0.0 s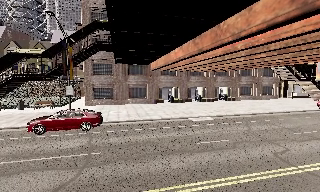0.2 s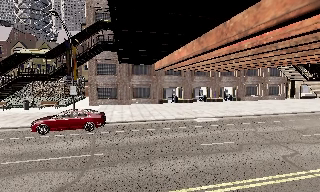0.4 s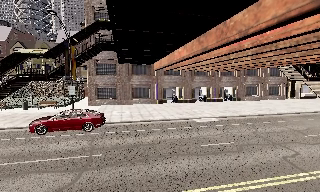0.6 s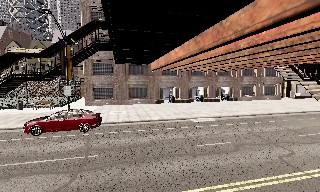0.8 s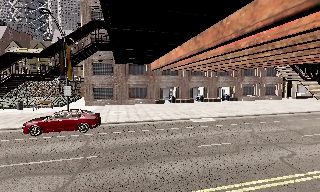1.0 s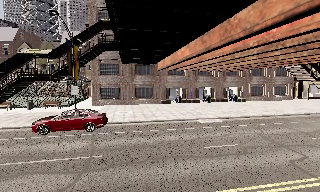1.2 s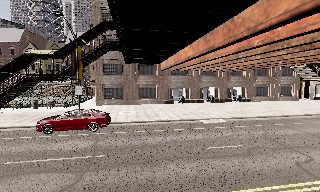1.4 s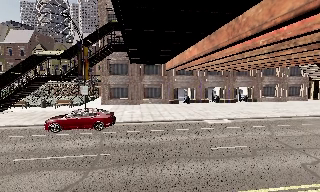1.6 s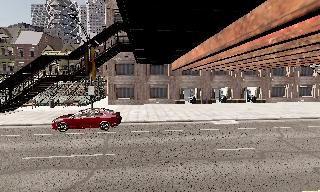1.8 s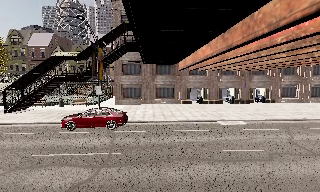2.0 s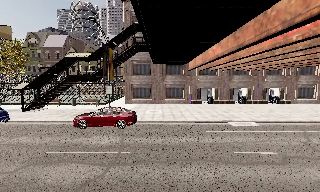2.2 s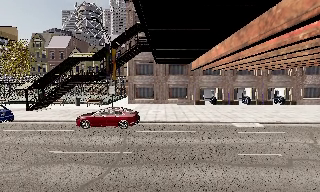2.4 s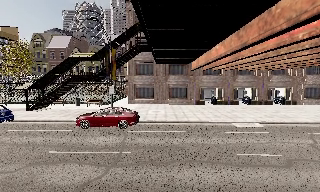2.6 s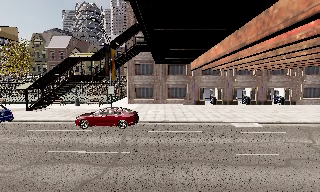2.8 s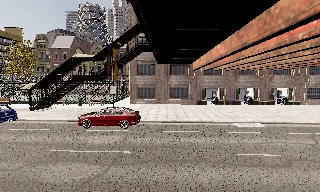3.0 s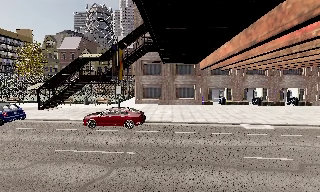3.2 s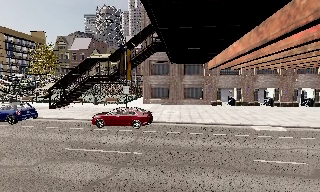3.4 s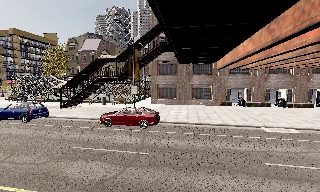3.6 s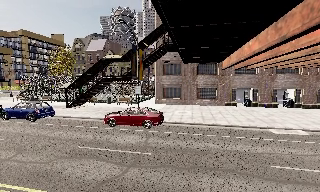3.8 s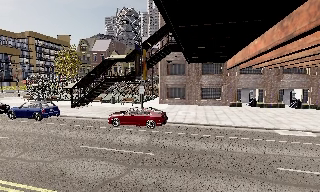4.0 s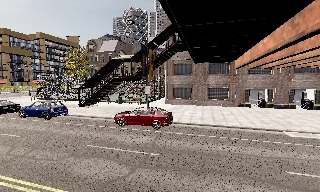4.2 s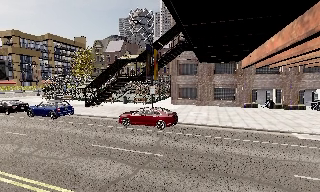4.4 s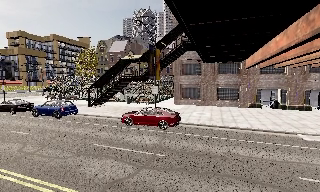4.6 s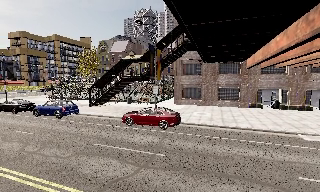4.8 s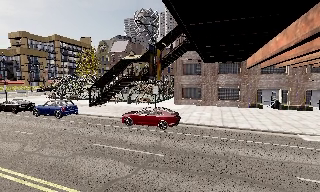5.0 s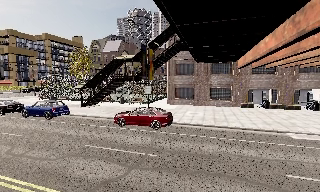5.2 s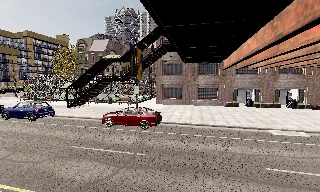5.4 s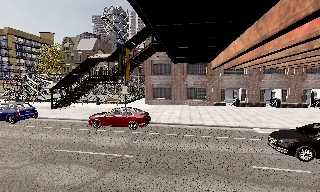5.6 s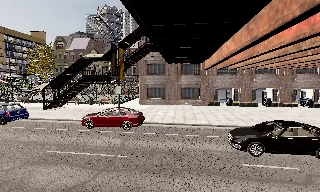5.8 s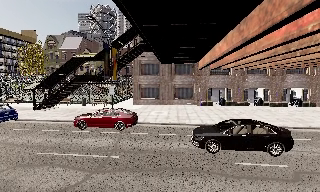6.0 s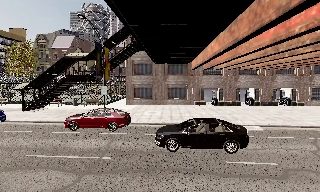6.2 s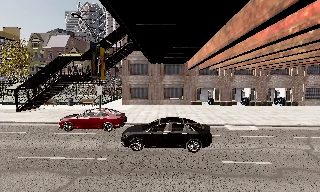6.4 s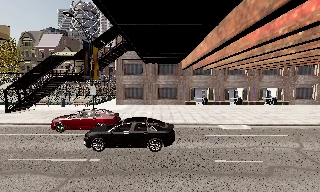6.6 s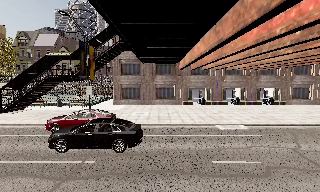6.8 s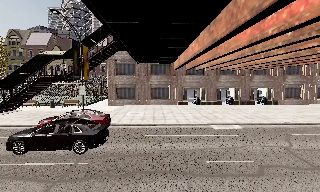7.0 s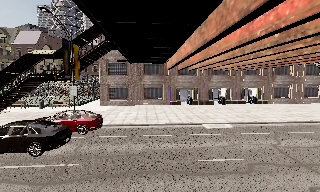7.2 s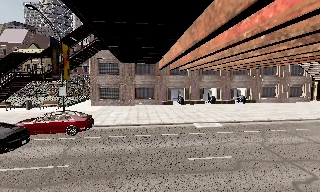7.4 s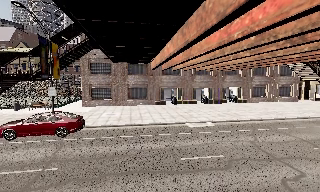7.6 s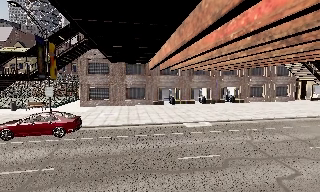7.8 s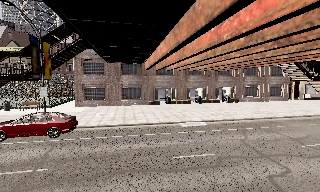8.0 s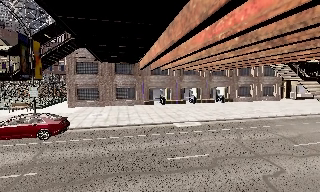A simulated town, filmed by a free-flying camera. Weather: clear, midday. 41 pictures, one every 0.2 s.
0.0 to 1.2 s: The camera travels forward, about 0.5 m, so what stands in front looms larger.
1.2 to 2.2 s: The scene slides to the right, as the camera pans about 10 degrees to its left.
2.2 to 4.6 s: The camera swings to its left by about 20 degrees, and the scene slides to the right. It travels to its right, about 1 m.
4.6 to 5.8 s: The camera pans to its right, which is clockwise from overhead, by about 15 degrees.
5.8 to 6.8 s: The camera shifts only a little, or ends up much as it began.
6.8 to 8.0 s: The camera pans to its right, which is clockwise from overhead, by about 10 degrees.
The film runs forward here.
